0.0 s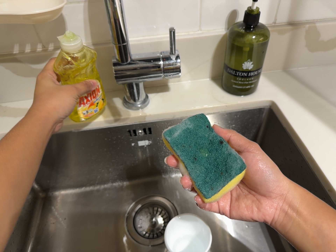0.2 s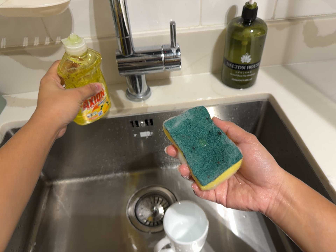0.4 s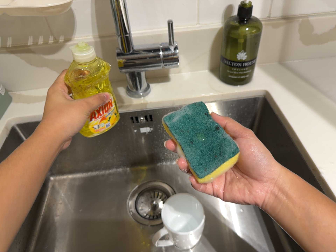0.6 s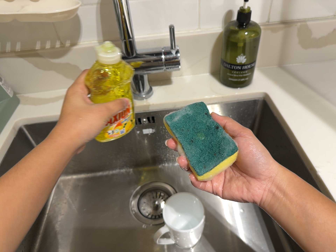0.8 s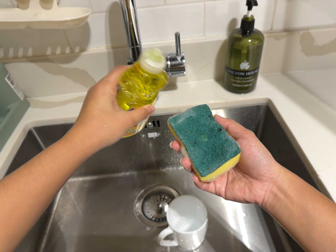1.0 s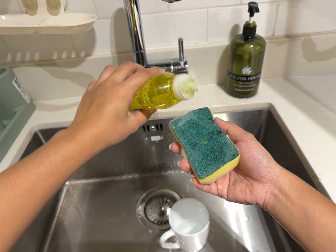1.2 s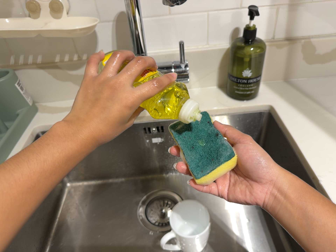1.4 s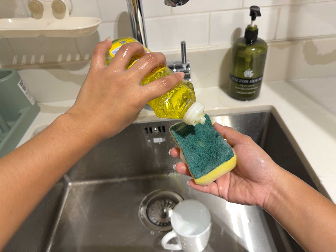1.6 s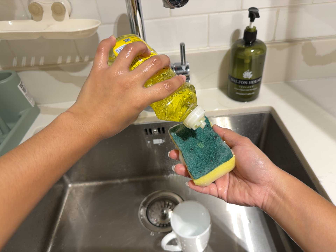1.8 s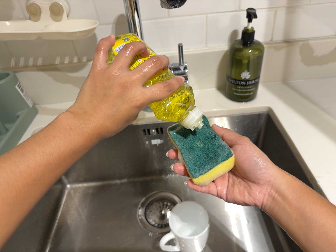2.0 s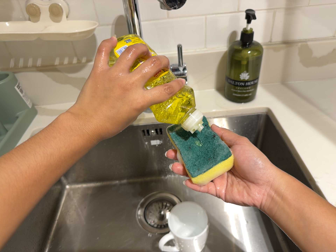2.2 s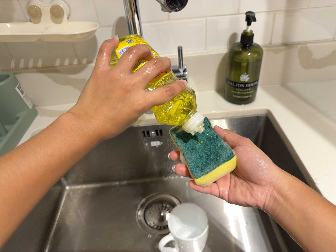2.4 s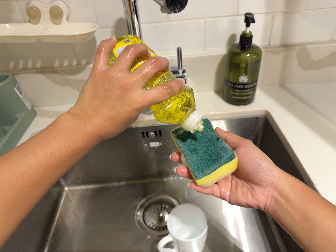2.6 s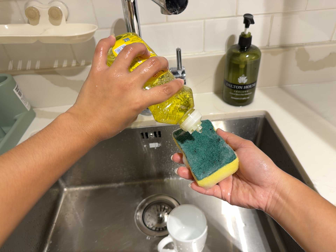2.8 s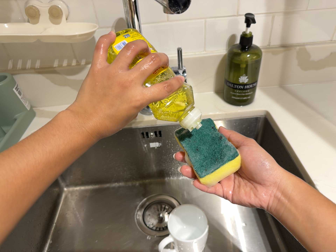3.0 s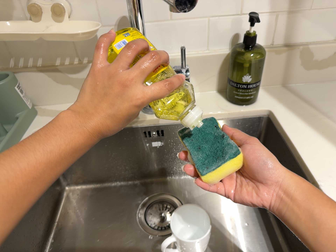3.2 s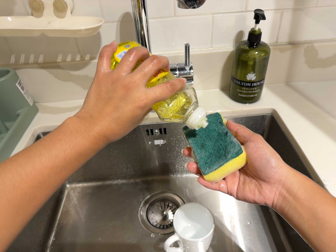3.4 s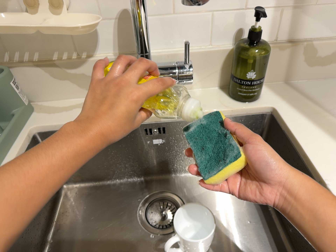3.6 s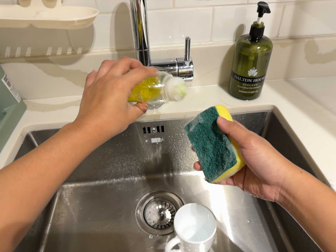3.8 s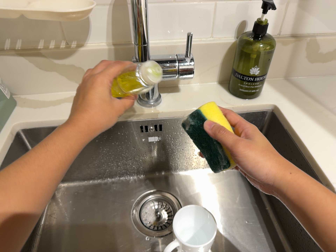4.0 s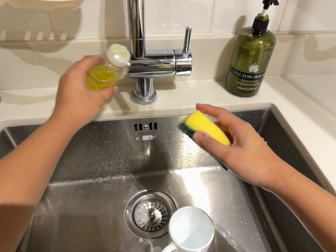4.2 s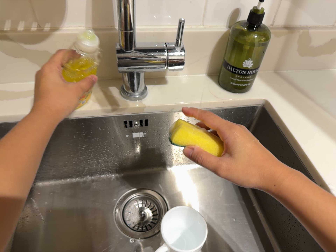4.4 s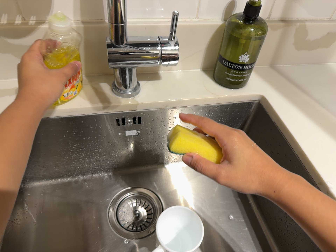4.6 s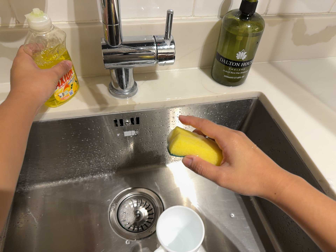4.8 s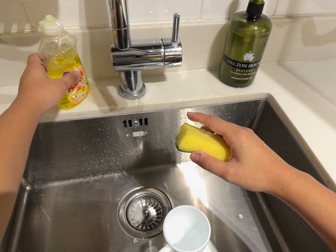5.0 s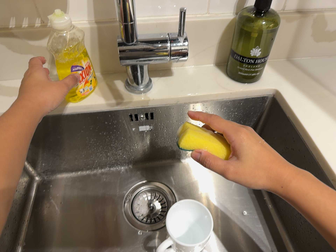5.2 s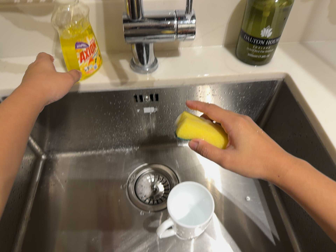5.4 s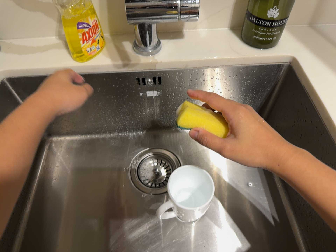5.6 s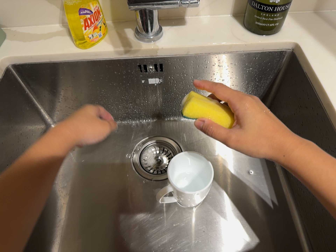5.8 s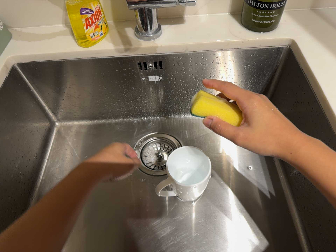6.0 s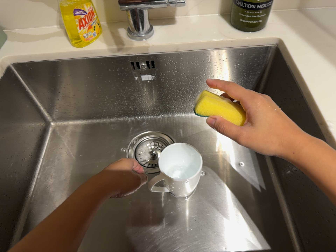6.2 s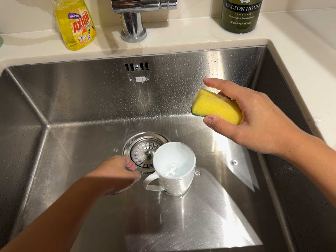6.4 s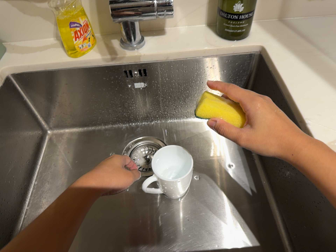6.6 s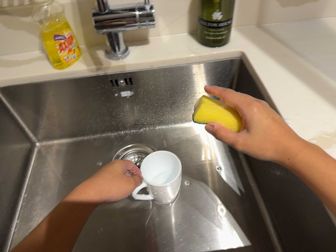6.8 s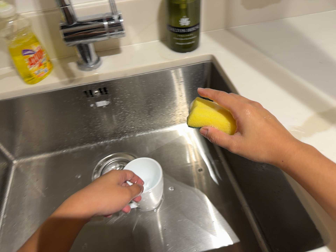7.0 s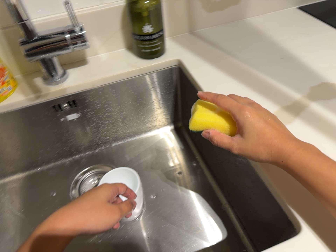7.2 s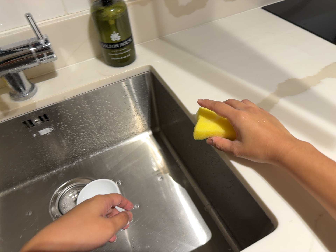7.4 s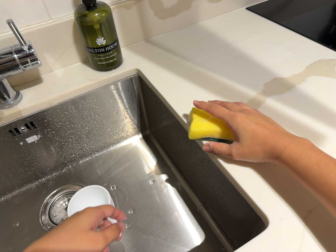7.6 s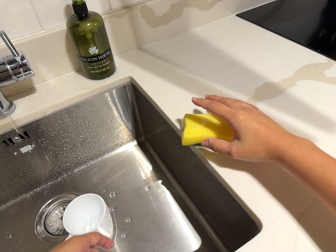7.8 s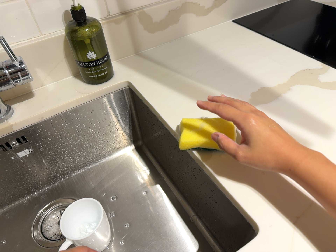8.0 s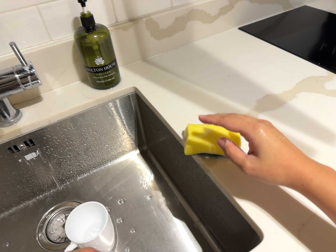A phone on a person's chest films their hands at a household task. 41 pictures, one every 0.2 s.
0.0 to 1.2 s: The camera travels backward, about 10 cm, so what stands in front gets smaller.
1.2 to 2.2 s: The camera keeps its place and its aim.
2.2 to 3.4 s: The camera shifts only a little, or ends up much as it began.
3.4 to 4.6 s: The camera pans to its right by about 10 degrees. It travels forward, about 12 cm, so what stands in front looms larger.
4.6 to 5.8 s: The camera pans to its left by about 10 degrees. It travels to its right and toward the bottom of its view, about 9 cm.
5.8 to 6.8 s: The camera travels backward, about 7 cm, so what stands in front gets smaller. It rolls about its line of sight by about 10 degrees, and the scene rotates counterclockwise.
6.8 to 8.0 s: The camera swings to its right by about 10 degrees, and the scene slides to the left. It rolls about its line of sight by about 15 degrees, and the scene rotates counterclockwise.
The film runs backward here.
